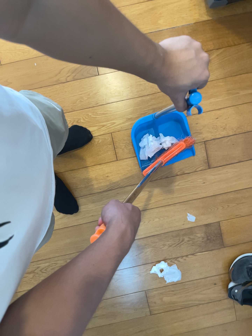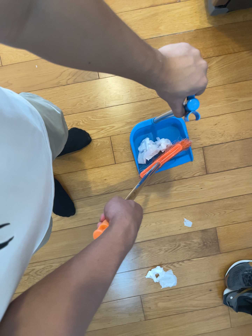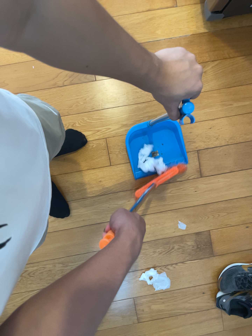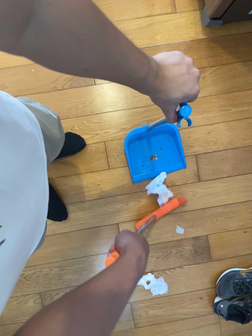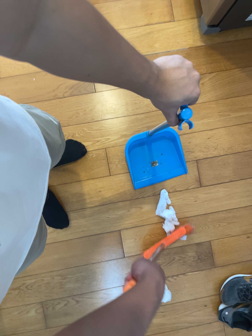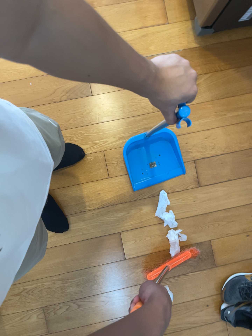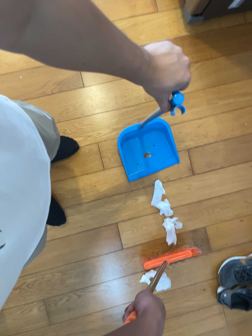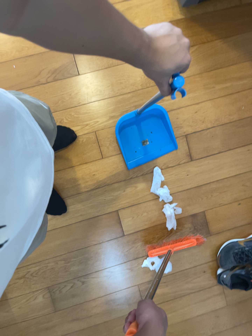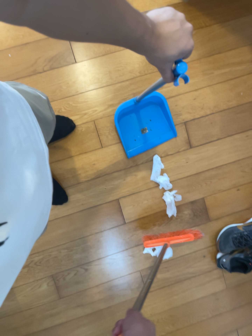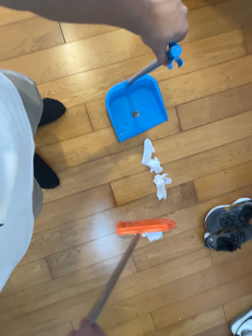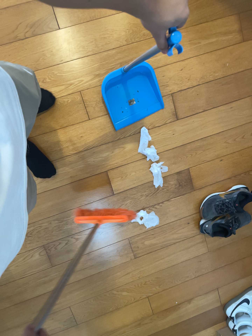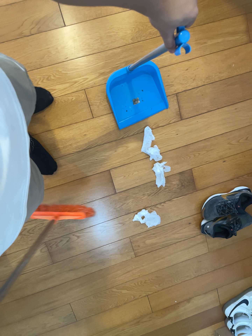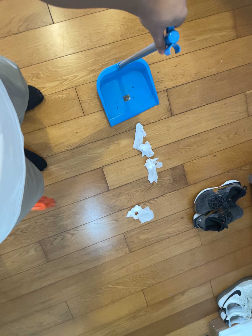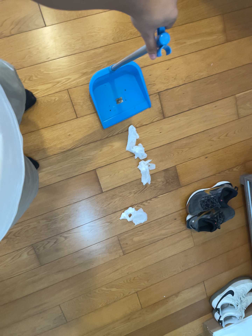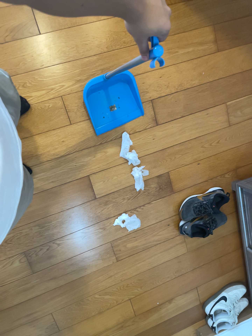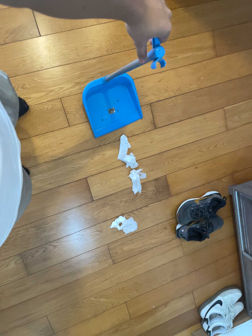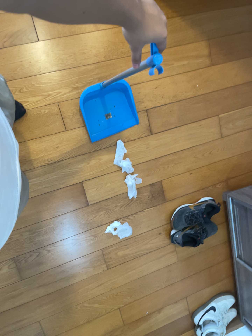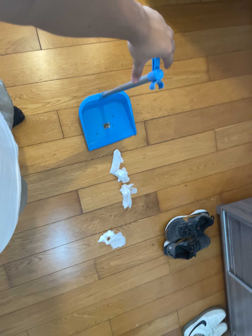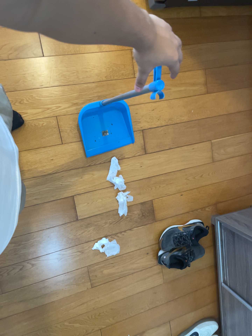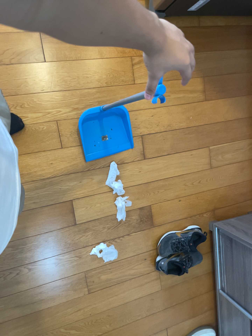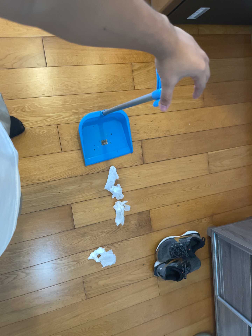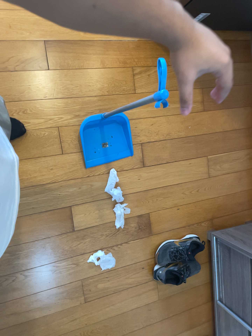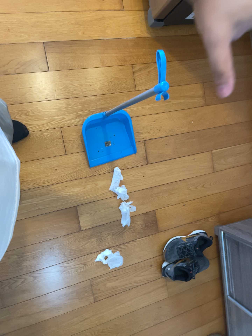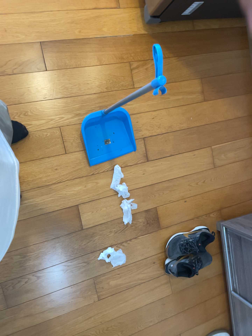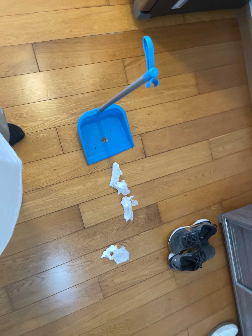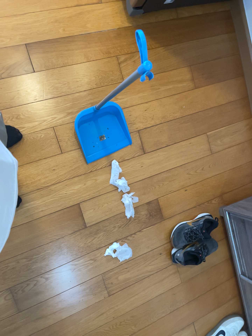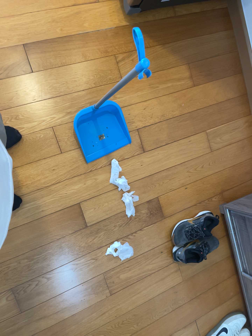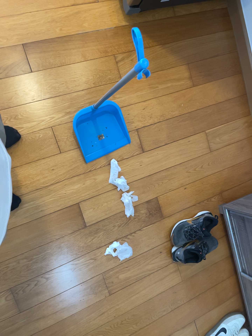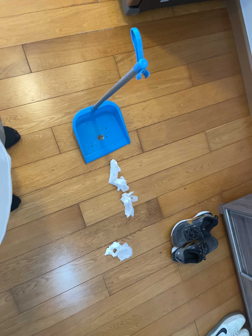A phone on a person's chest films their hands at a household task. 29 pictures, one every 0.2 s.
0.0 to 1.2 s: The camera shifts only a little, or ends up much as it began.
1.2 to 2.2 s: The camera travels to its left, about 6 cm. Its aim tips toward the bottom of its view by about 10 degrees, and the scene shifts upward.
2.2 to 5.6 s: The camera travels toward the bottom of its view and backward, about 12 cm. Its aim tips toward the top of its view by about 10 degrees.
The film runs backward here.
